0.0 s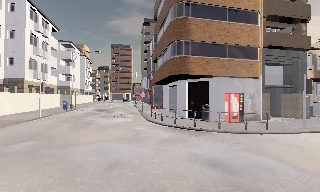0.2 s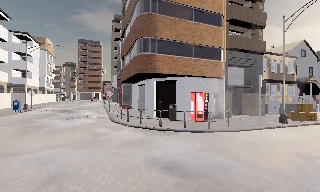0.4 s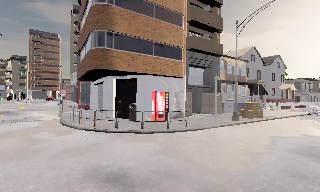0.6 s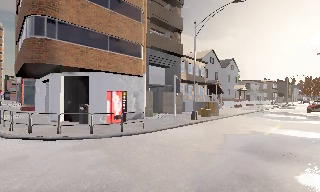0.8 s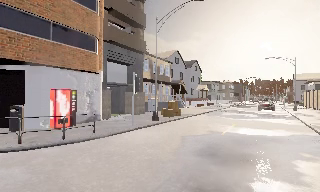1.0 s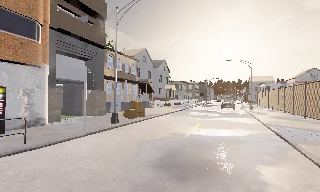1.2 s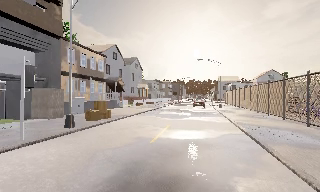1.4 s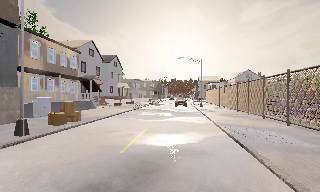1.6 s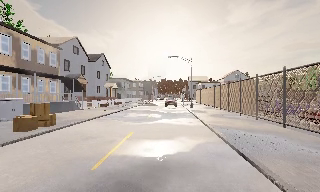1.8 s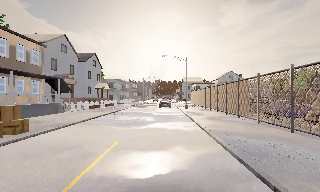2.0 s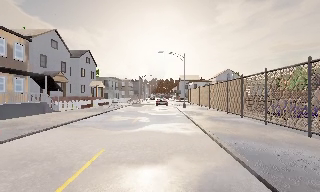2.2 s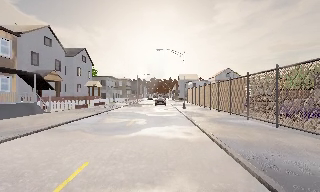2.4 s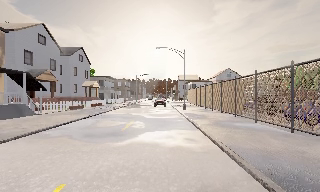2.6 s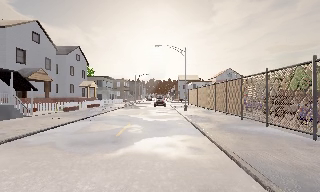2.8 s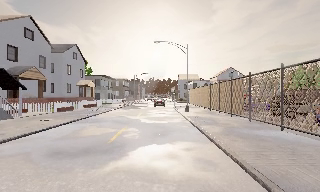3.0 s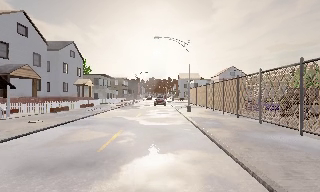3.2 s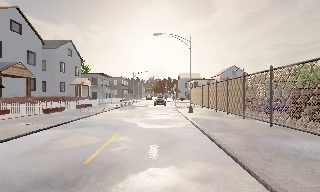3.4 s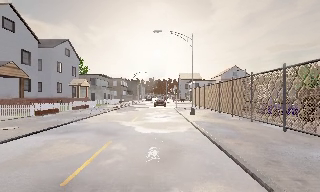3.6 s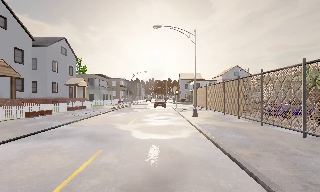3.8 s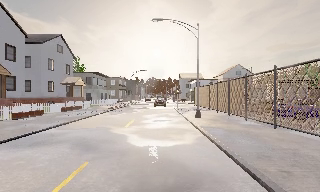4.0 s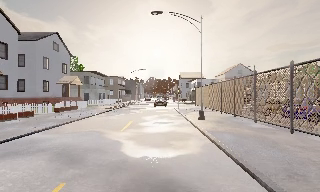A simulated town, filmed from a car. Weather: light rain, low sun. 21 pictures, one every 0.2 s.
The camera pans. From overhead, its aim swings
clockwise.
The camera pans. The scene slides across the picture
to the left.
0.0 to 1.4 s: The scene slides to the left, as the camera pans about 70 degrees to its right. It travels forward and to its right, about 6 m. It gains speed.
1.4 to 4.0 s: The camera travels forward, about 14 m, so what stands in front looms larger.
The film runs forward here.
